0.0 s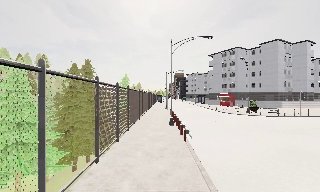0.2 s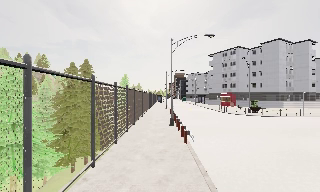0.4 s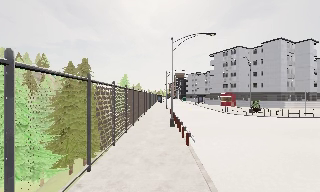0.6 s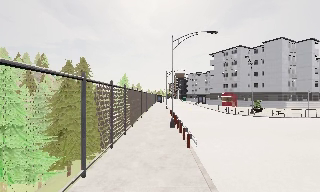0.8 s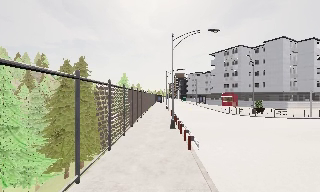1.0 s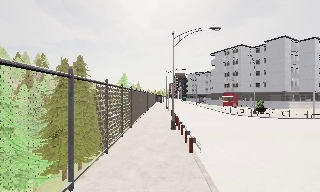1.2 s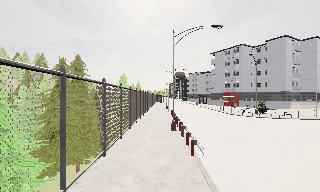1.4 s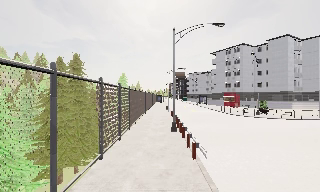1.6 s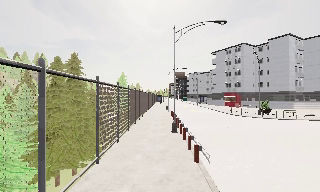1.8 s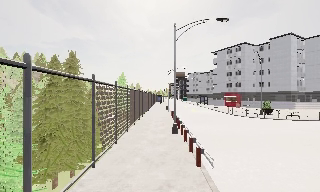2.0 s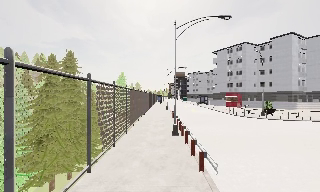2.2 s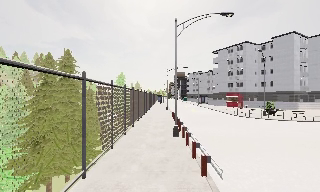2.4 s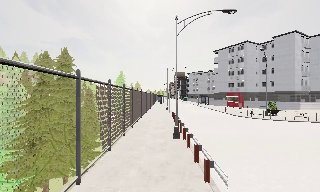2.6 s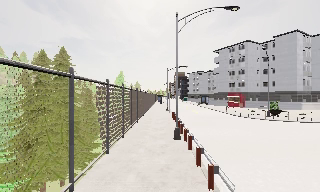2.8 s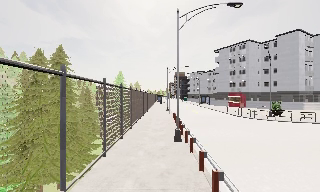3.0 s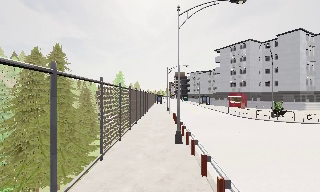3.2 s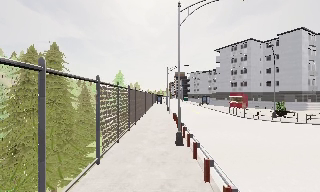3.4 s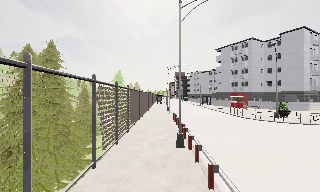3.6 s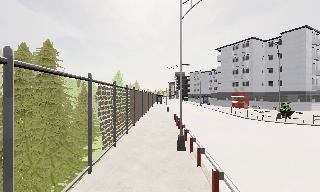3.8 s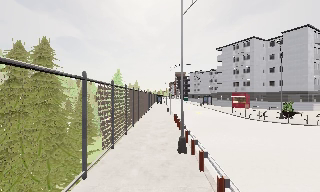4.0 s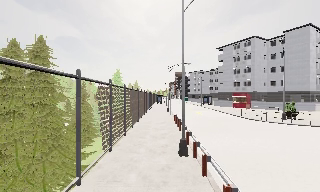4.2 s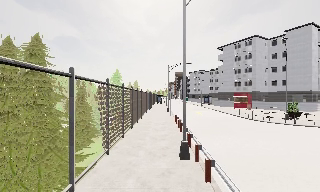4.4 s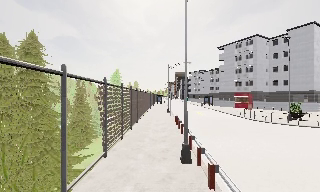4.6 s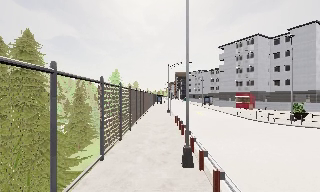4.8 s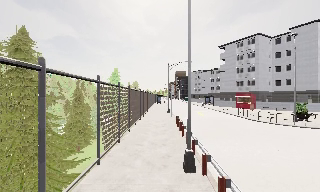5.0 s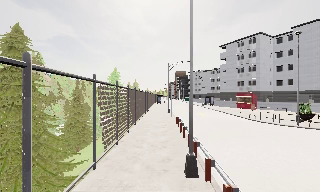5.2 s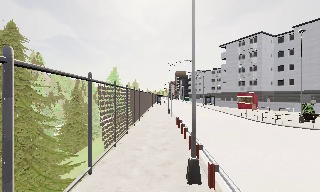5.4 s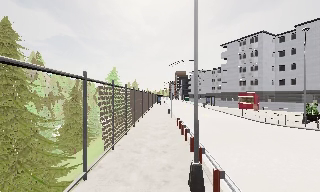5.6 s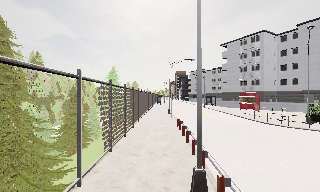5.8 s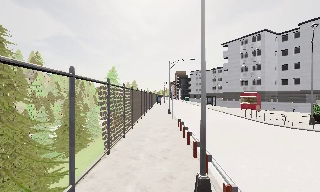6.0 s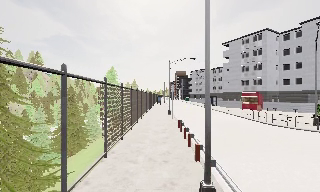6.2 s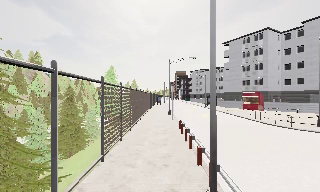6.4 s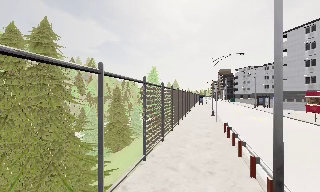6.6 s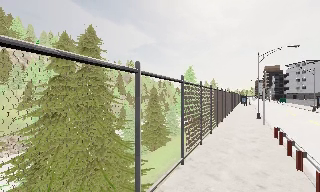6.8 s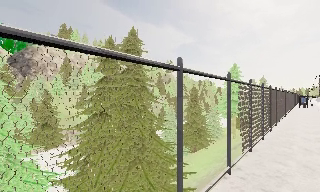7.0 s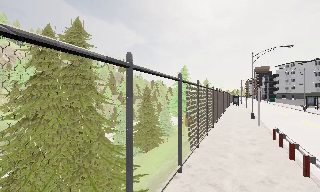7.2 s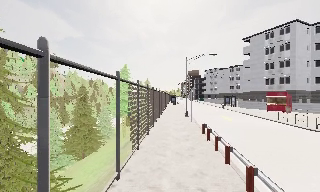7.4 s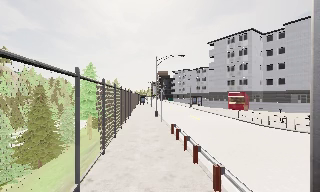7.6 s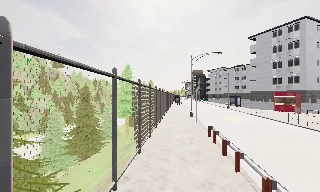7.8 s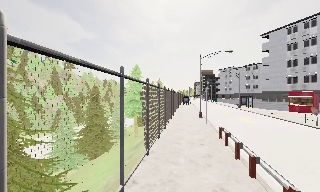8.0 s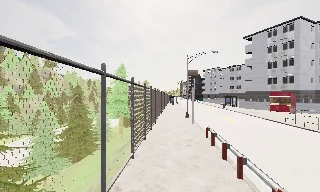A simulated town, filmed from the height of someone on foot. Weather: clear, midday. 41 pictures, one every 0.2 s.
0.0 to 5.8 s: The camera travels forward, about 10 m, so what stands in front looms larger.
5.8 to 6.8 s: The scene slides to the right, as the camera pans about 40 degrees to its left. It travels forward, about 1.5 m.
6.8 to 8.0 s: The camera pans to its right, which is clockwise from overhead, by about 40 degrees. It travels forward, about 1.5 m.
The film runs forward here.
